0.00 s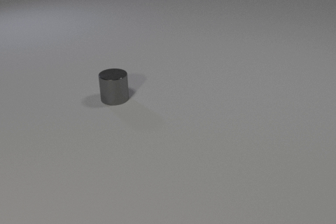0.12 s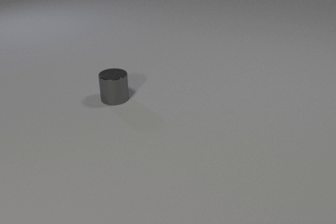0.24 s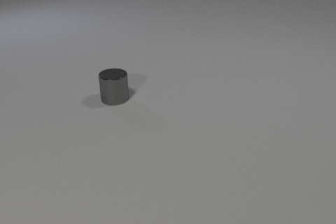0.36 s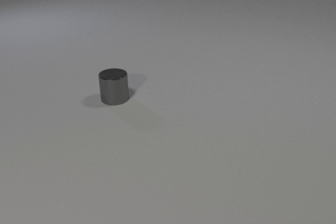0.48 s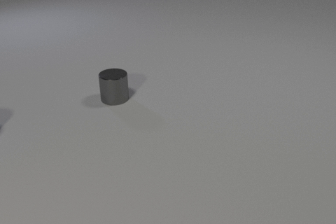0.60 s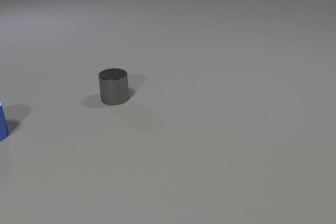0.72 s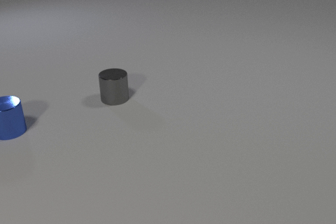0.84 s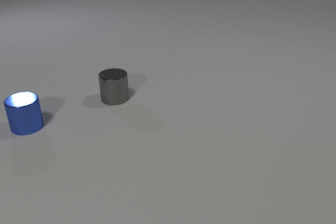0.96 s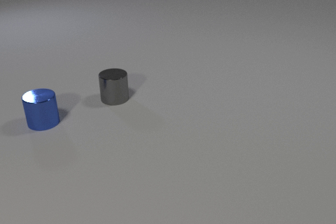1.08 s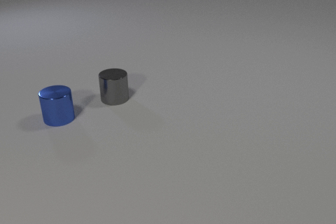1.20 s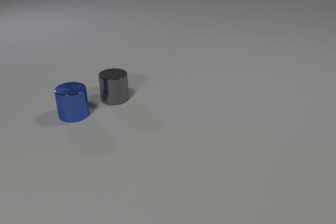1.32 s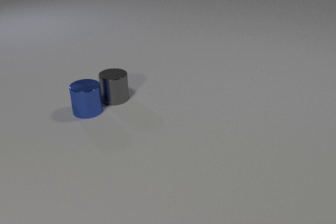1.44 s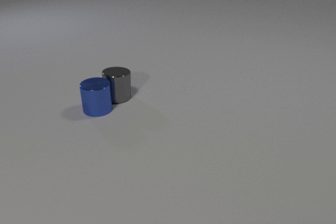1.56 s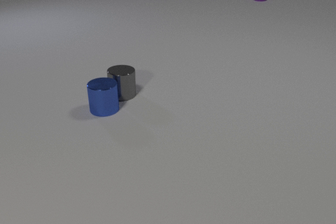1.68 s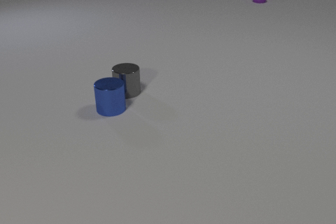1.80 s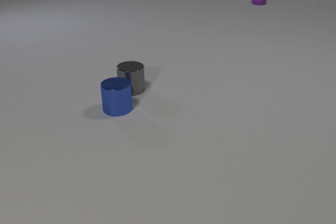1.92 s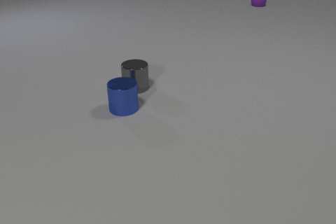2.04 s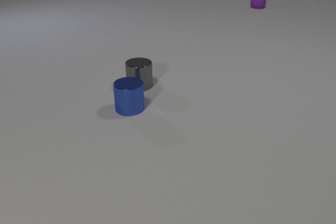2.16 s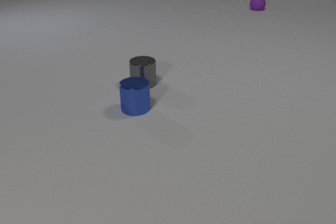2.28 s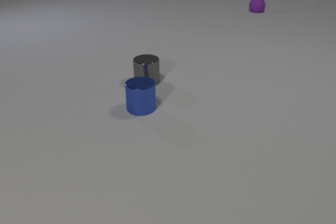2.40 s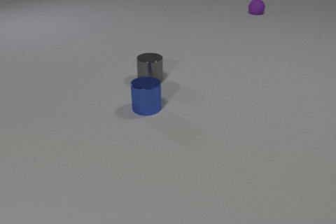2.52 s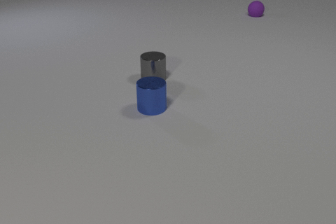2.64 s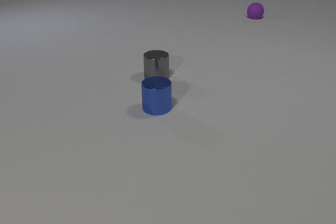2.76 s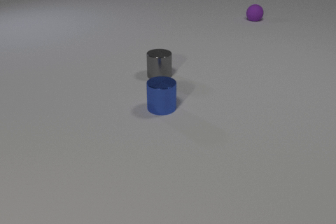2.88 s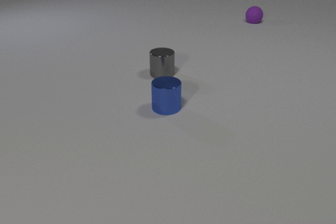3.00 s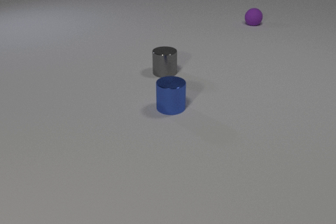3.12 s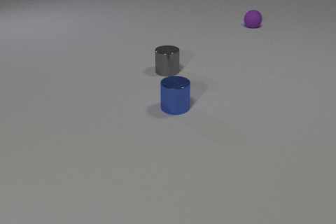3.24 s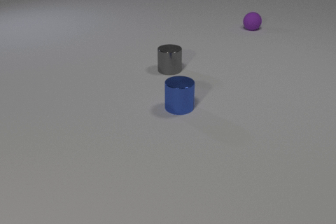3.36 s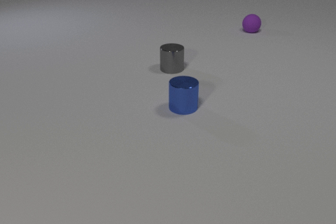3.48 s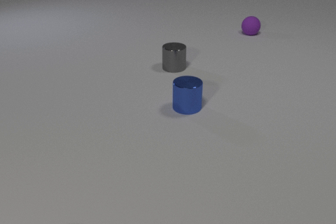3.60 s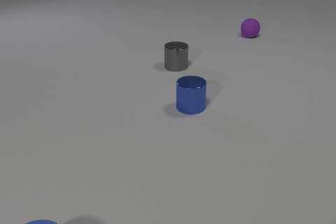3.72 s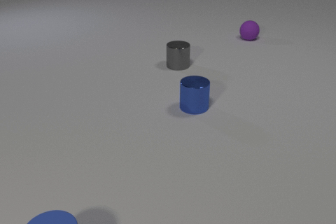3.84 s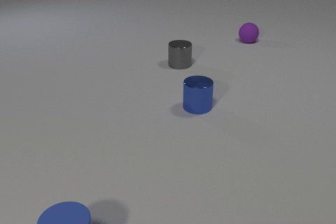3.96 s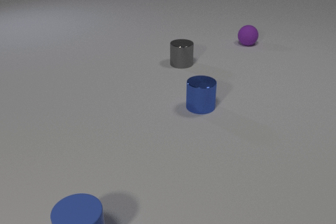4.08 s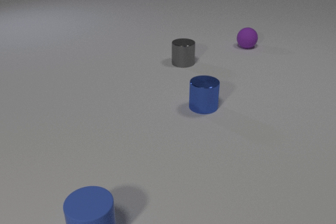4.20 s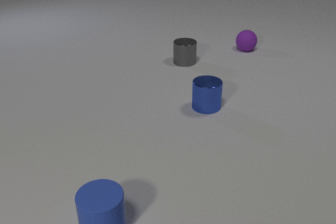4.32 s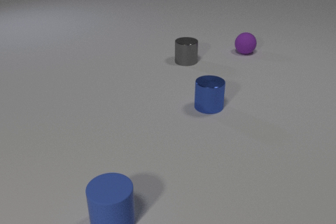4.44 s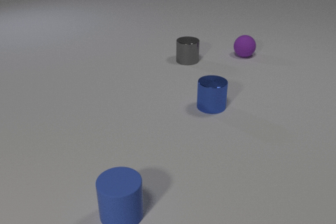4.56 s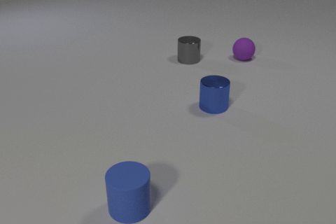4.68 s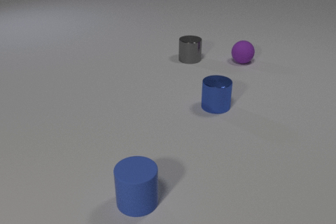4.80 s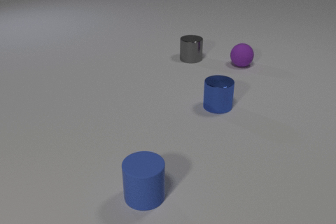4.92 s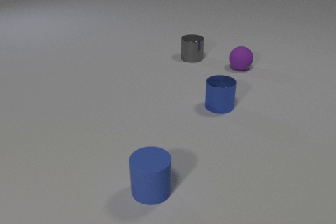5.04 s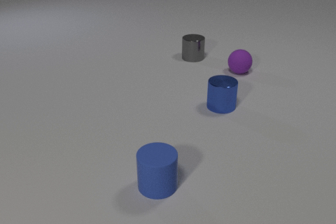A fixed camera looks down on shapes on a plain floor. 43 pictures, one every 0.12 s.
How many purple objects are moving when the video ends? 1.
What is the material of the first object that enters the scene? metal.
Are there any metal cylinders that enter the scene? yes.
0.00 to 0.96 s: The blue metal cylinder comes in at the left edge, slides to the right.
0.96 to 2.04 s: The blue metal cylinder slides to the right. The gray metal cylinder slides away from the camera and to the right. The purple rubber sphere comes in at the top edge, rolls toward the camera. The blue metal cylinder and the gray metal cylinder collide.
2.04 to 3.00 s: The blue metal cylinder slides to the right. The gray metal cylinder slides away from the camera and to the right. The purple rubber sphere rolls toward the camera.
3.00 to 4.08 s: The blue metal cylinder slides to the right. The gray metal cylinder slides away from the camera and to the right. The purple rubber sphere rolls toward the camera. The blue rubber cylinder comes in at the bottom edge, slides to the right and away from the camera.
4.08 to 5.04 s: The blue metal cylinder slides to the right. The gray metal cylinder slides away from the camera and to the right. The purple rubber sphere rolls toward the camera. The blue rubber cylinder slides to the right and away from the camera.
